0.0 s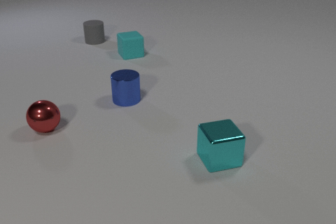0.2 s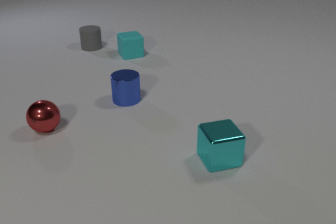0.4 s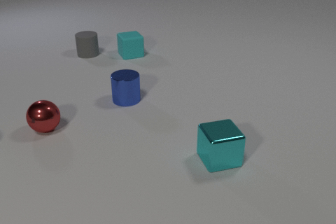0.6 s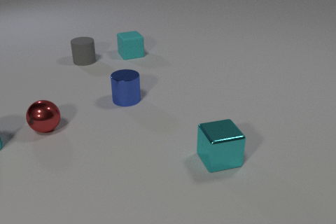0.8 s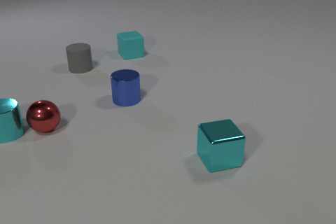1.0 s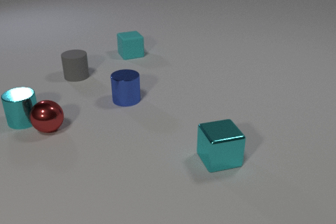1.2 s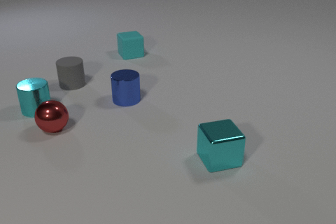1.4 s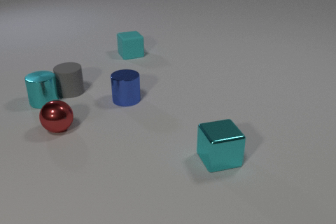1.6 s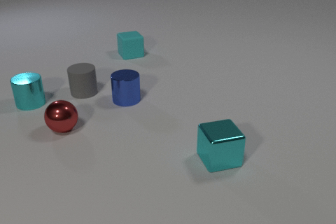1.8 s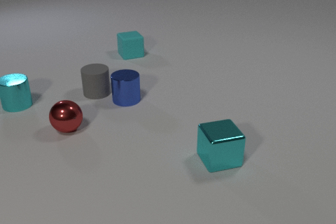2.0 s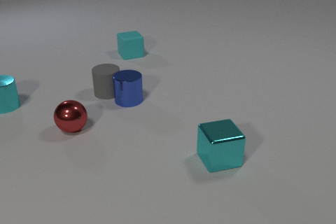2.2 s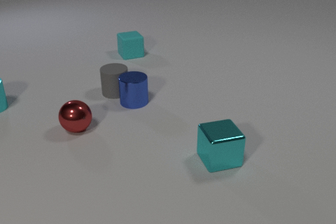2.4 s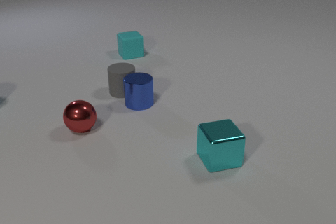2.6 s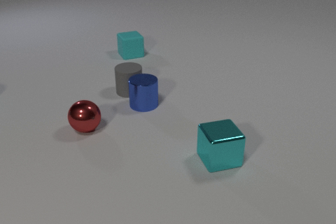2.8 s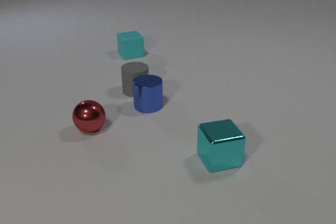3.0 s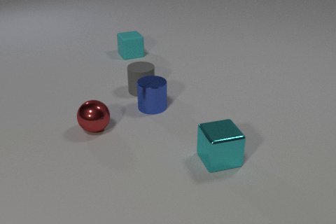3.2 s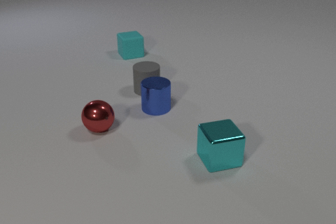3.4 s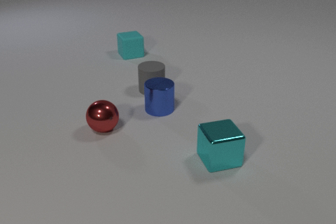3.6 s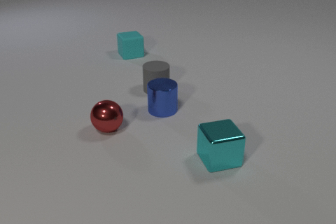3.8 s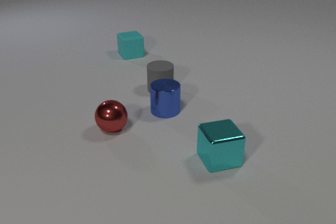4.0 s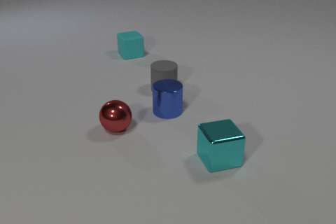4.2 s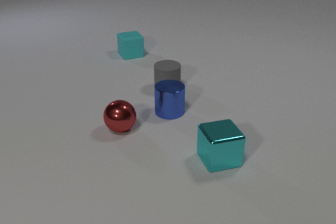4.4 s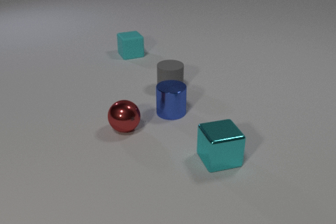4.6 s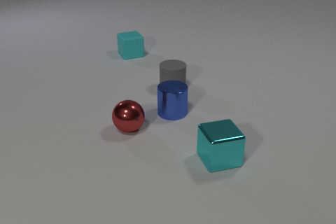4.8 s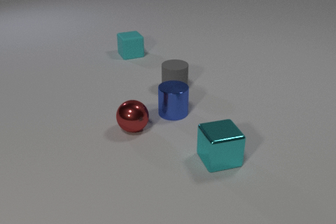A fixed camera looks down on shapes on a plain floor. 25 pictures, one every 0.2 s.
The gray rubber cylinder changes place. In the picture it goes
toward the camera.
The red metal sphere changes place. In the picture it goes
to the right.
0.0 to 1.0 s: The gray rubber cylinder slides toward the camera. The cyan metal cylinder comes in at the left edge, slides to the right and away from the camera. The cyan metal cylinder and the red metal sphere collide.
1.0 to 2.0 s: The gray rubber cylinder slides toward the camera and to the right. The cyan metal cylinder slides away from the camera and to the left. The red metal sphere rolls to the right. The gray rubber cylinder and the cyan metal cylinder collide. The gray rubber cylinder and the blue metal cylinder collide.
2.0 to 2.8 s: The gray rubber cylinder slides to the right. The cyan metal cylinder slides to the left, leaves at the left edge. The red metal sphere rolls to the right. The blue metal cylinder slides to the right and toward the camera.
2.8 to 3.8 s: The gray rubber cylinder slides to the right. The red metal sphere rolls to the right. The blue metal cylinder slides to the right and toward the camera.
3.8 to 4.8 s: The gray rubber cylinder slides to the right. The red metal sphere rolls to the right. The blue metal cylinder slides to the right.
How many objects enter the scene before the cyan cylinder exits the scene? 1.
Are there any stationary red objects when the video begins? yes.
What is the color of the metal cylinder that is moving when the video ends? blue.
